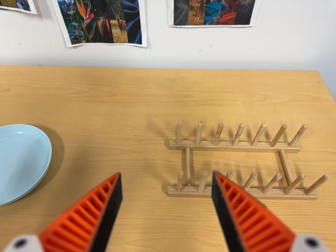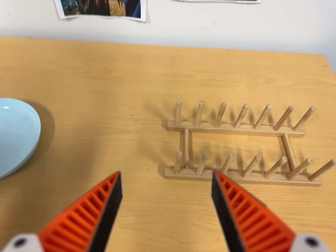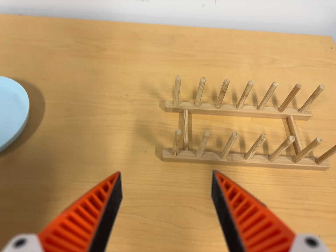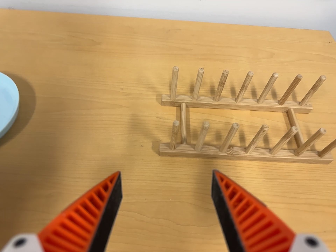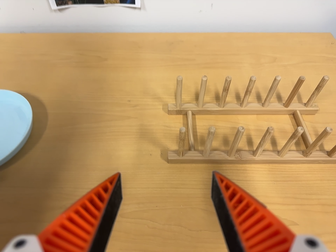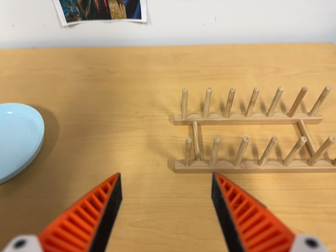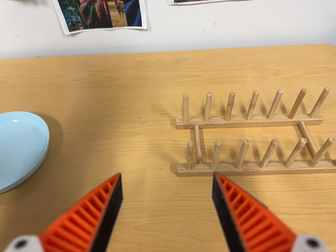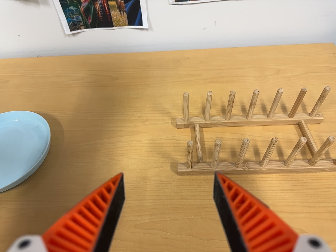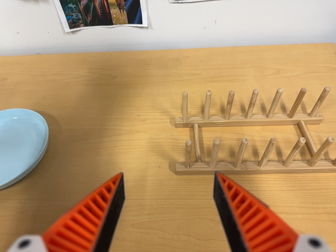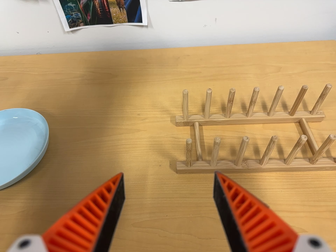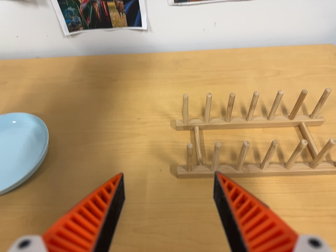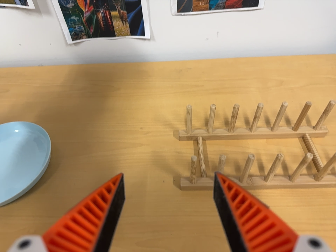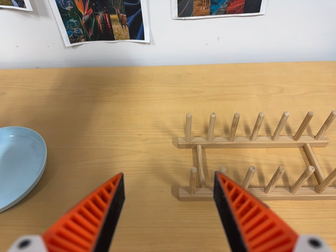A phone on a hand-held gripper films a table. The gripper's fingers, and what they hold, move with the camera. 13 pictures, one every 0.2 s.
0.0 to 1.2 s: The camera travels toward the bottom of its view and forward, about 7 cm, so close, fixed things drift upward.
1.2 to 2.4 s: The camera shifts only a little, or ends up much as it began.
The film runs forward here.
